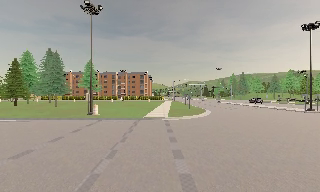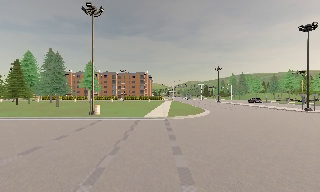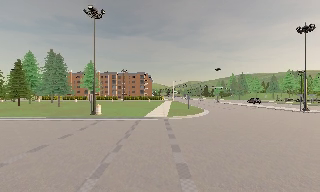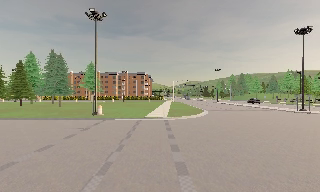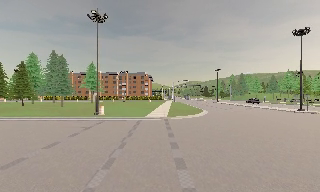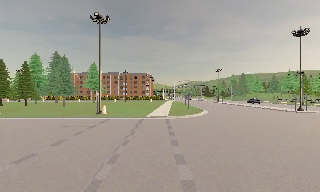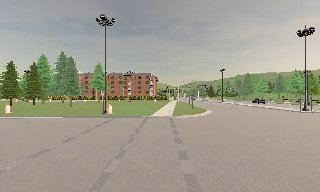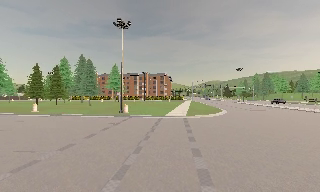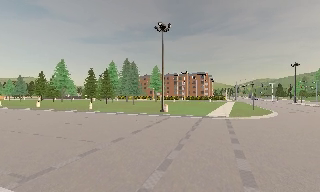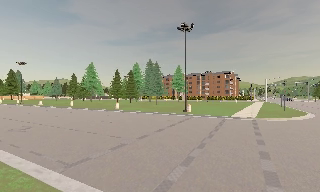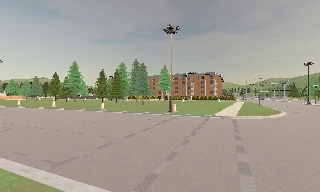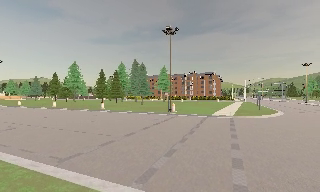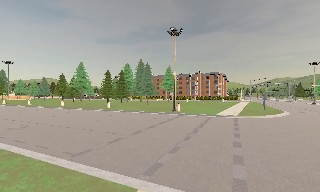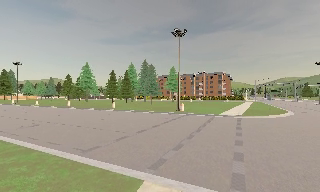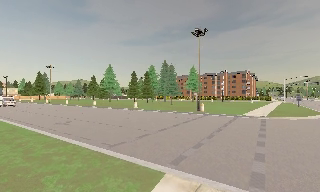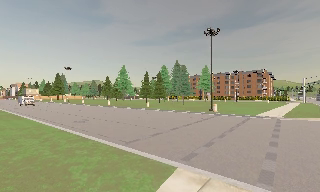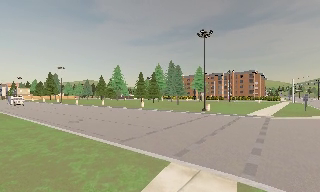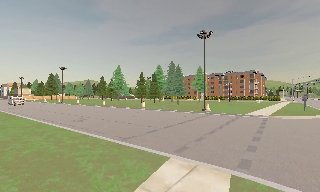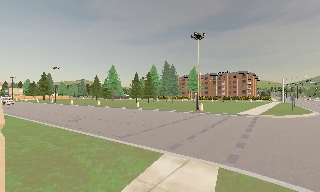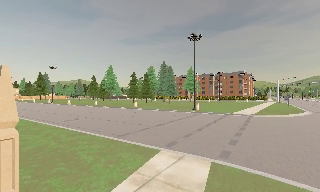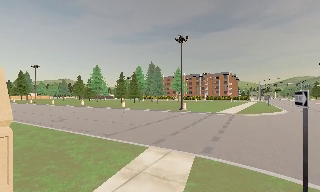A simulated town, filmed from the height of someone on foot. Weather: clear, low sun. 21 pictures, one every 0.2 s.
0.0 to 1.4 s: The camera travels backward, about 3 m, so what stands in front gets smaller.
1.4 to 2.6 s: The scene slides to the right, as the camera pans about 20 degrees to its left. It travels backward, about 2.5 m, so what stands in front gets smaller.
2.6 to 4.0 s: The camera travels backward, about 2.5 m, so what stands in front gets smaller.
The film runs backward here.
